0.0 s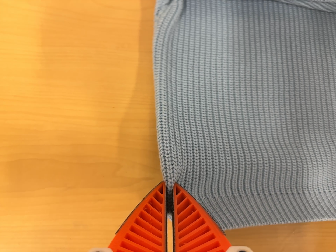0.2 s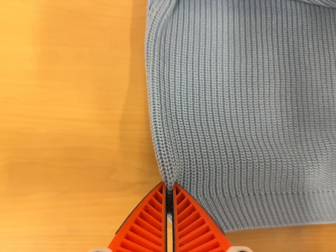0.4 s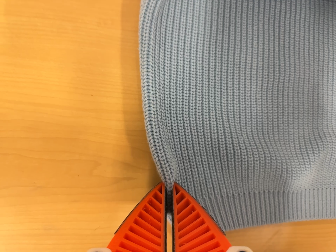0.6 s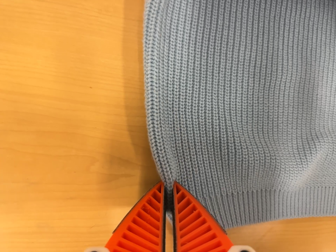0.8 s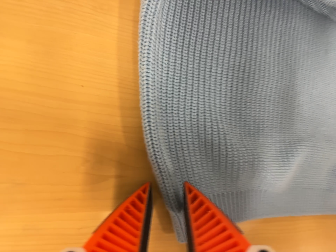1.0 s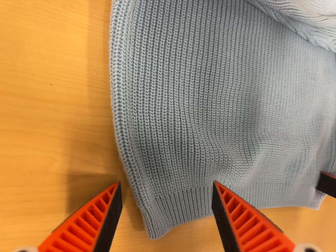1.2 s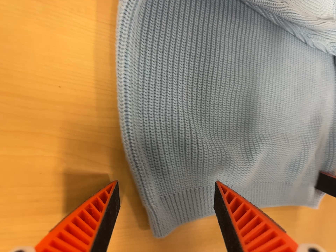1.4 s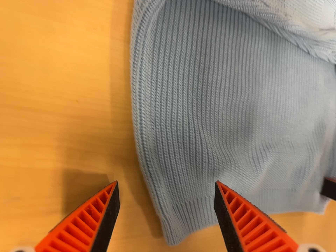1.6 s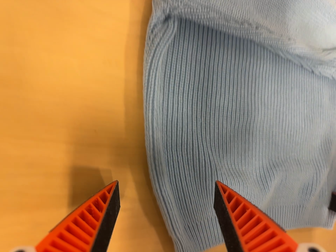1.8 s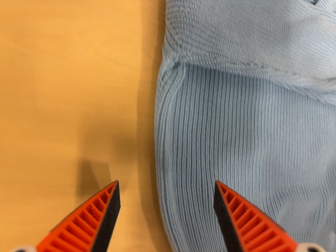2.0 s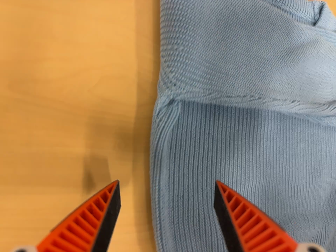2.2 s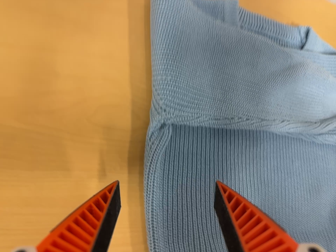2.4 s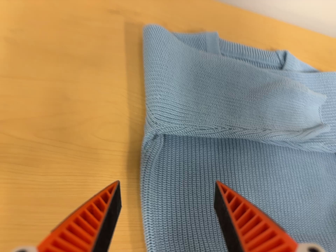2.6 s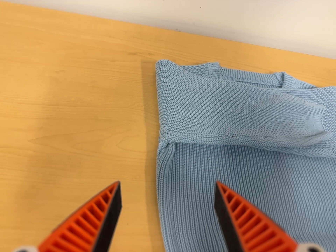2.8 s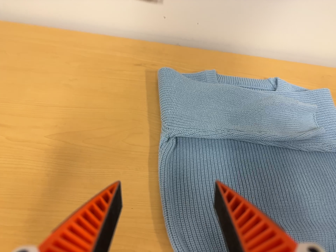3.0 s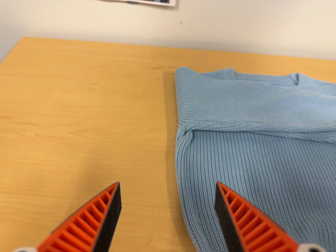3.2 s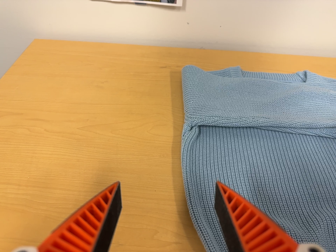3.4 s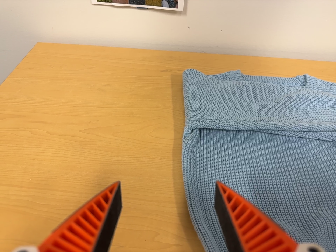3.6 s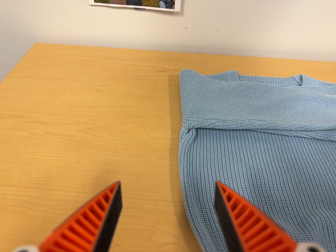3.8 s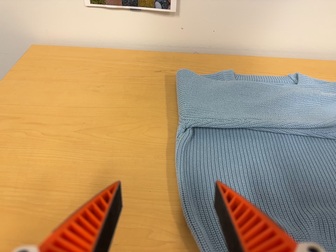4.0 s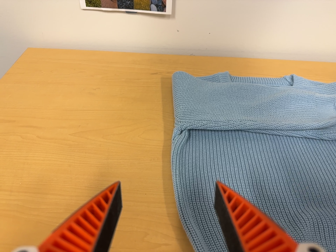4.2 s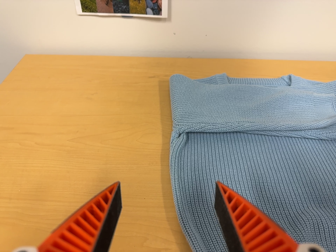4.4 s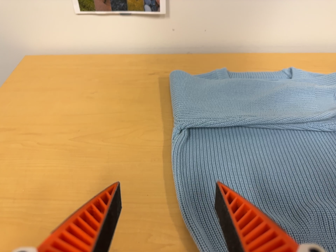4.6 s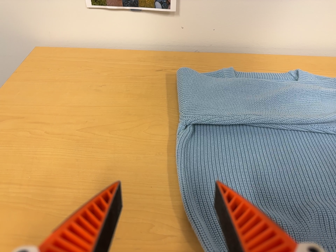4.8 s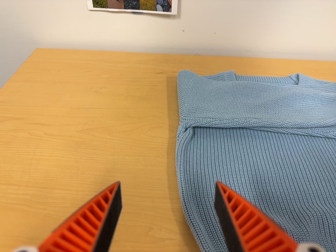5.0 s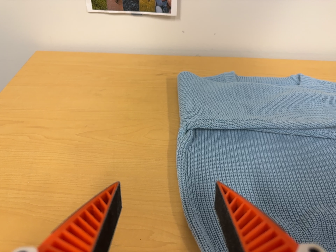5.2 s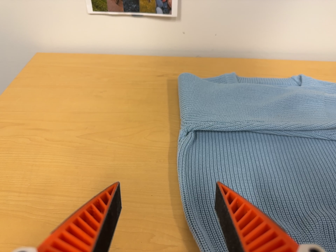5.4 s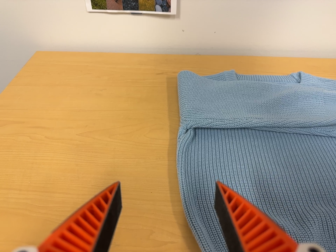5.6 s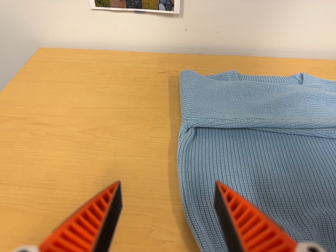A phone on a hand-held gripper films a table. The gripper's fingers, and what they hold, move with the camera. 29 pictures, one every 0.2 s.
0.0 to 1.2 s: The camera swings to its right by about 25 degrees, and the scene slides to the left. It travels to its left, about 6 cm. Its aim tips toward the bottom of its view by about 10 degrees, and the scene shifts upward.
1.2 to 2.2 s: The camera travels toward the top of its view and backward, about 10 cm, so close, fixed things drift downward. Its aim tips toward the top of its view by about 10 degrees, and the scene shifts downward.
2.2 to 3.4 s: The camera pans to its left by about 20 degrees. It travels toward the bottom of its view, backward and to its right, about 26 cm. Its aim tips toward the top of its view by about 30 degrees. It rolls about its line of sight by about 10 degrees, and the scene rotates counterclockwise.
3.4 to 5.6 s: The camera shifts only a little, or ends up much as it began.
The film runs backward here.
